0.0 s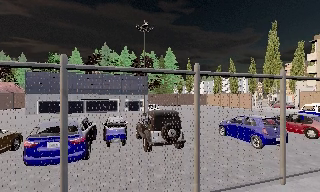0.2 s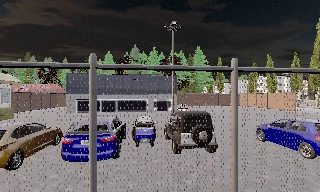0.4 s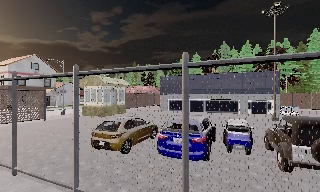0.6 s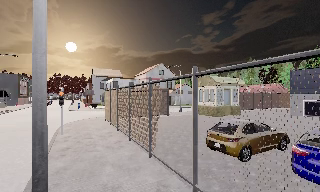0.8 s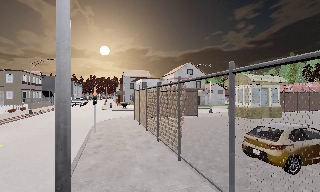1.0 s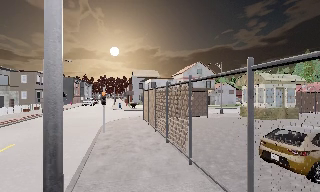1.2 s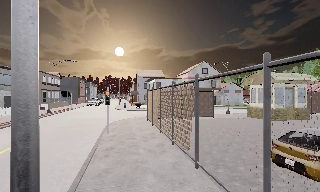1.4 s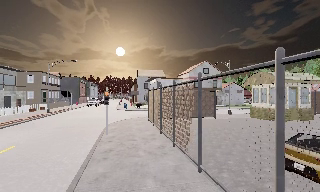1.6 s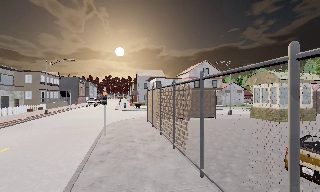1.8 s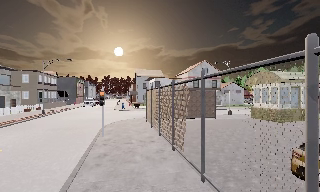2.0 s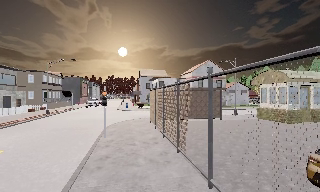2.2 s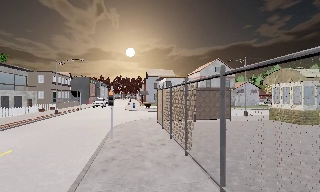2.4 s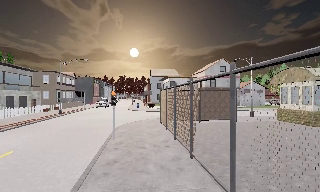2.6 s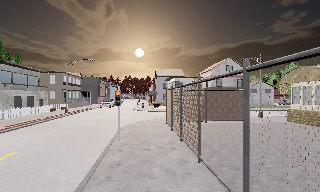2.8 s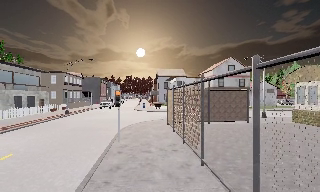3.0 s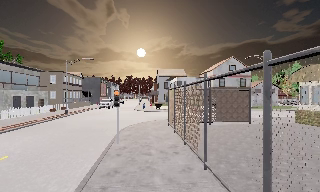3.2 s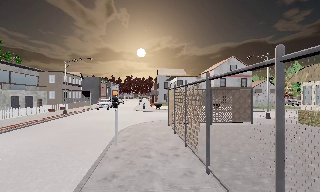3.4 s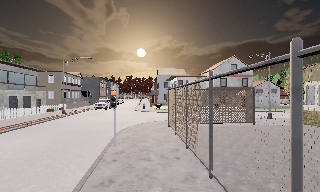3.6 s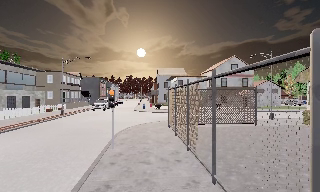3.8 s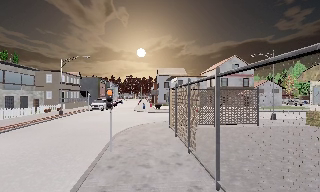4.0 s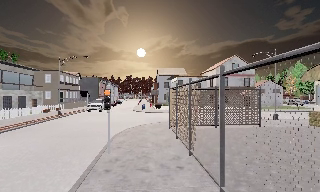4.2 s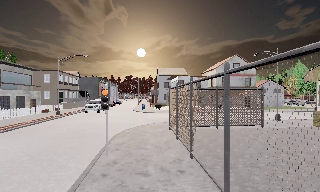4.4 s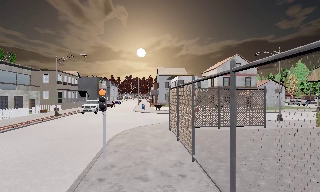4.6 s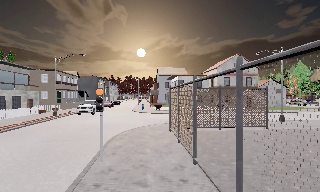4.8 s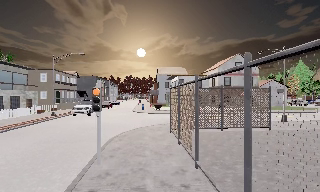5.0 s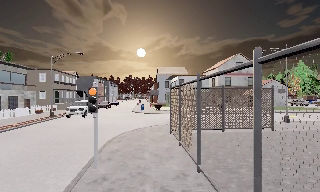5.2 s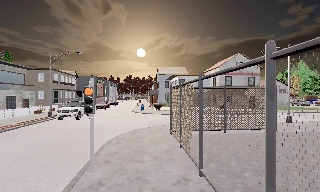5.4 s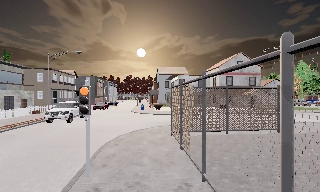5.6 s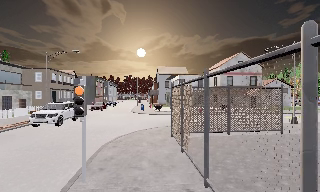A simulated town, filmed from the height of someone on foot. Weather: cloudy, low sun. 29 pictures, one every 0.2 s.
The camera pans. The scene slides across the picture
to the right.
The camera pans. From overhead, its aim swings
counterclockwise.
0.0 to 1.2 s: The scene slides to the right, as the camera pans about 95 degrees to its left. It travels forward, about 1.5 m.
1.2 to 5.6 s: The camera travels forward, about 6 m, so what stands in front looms larger.
The film runs forward here.
